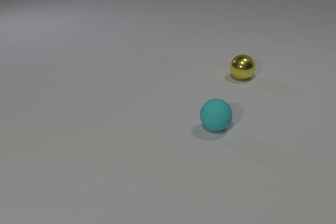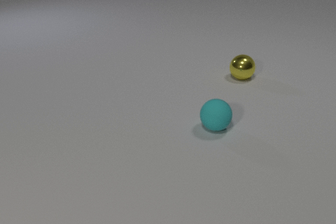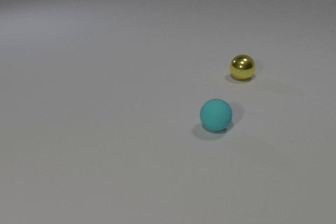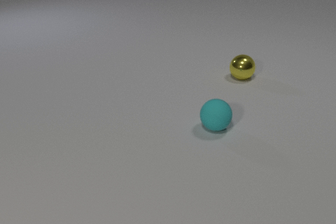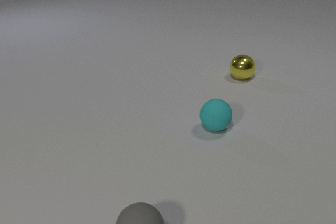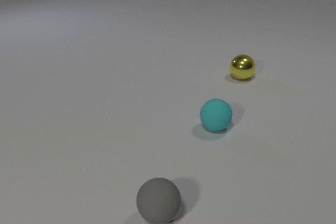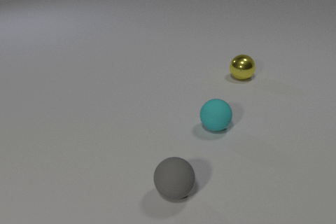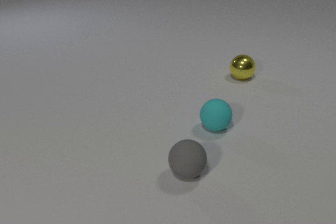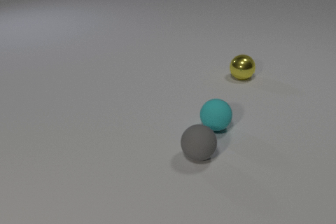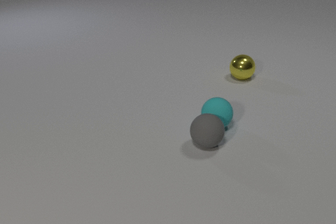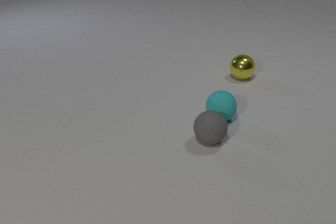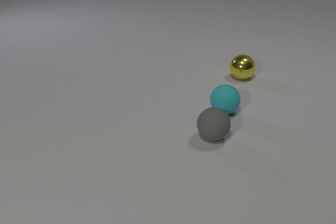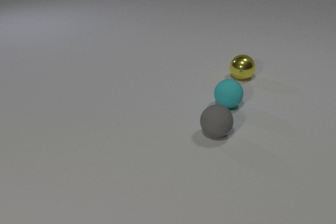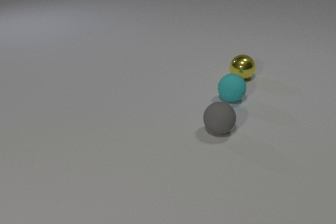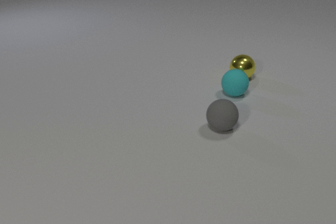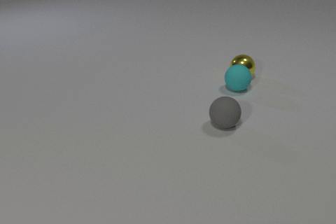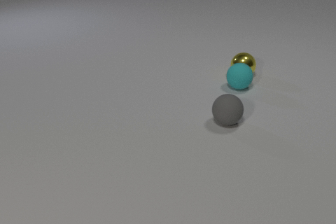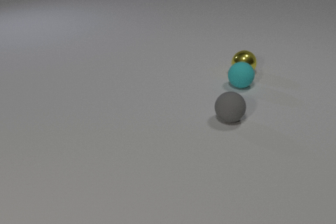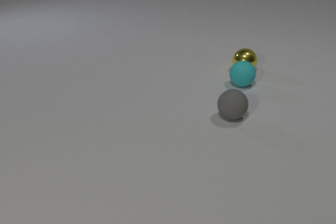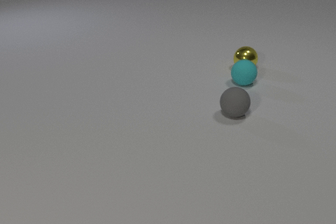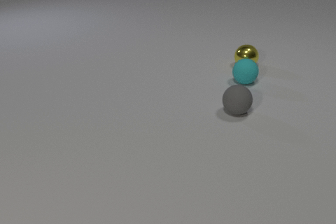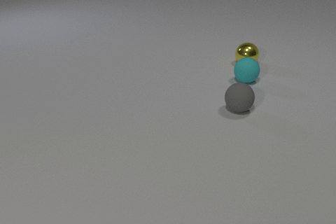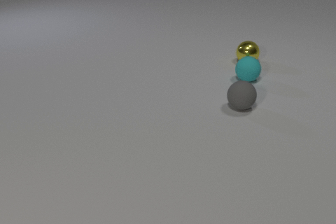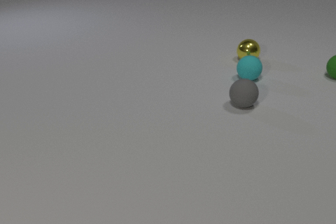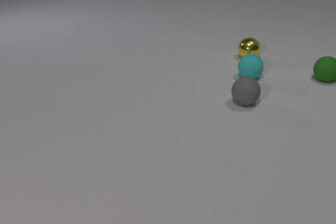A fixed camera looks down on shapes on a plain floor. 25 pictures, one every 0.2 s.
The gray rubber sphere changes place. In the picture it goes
away from the camera.
The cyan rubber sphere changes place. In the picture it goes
away from the camera.
0.0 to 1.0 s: The gray rubber sphere comes in at the bottom edge, rolls away from the camera and to the right.
1.0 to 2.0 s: The gray rubber sphere rolls away from the camera and to the right. The cyan rubber sphere rolls away from the camera. The gray rubber sphere and the cyan rubber sphere collide.
2.0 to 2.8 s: The gray rubber sphere rolls away from the camera and to the right. The cyan rubber sphere rolls away from the camera.
2.8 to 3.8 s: The gray rubber sphere rolls away from the camera and to the right. The cyan rubber sphere rolls away from the camera. The yellow metal sphere rolls away from the camera. The cyan rubber sphere and the yellow metal sphere collide.
3.8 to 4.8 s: The gray rubber sphere rolls away from the camera. The cyan rubber sphere rolls away from the camera and to the right. The green rubber sphere comes in at the right edge, rolls to the left and toward the camera. The yellow metal sphere rolls away from the camera.
How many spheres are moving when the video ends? 4.
How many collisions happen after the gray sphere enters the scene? 2.
Are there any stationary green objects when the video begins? no.
